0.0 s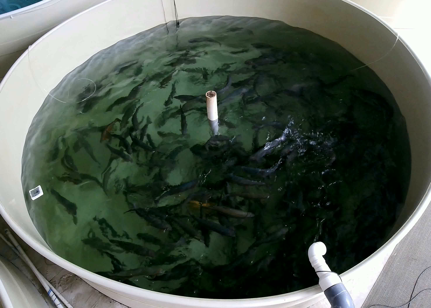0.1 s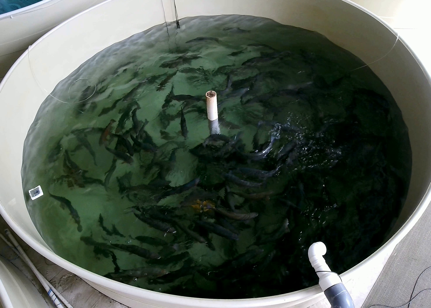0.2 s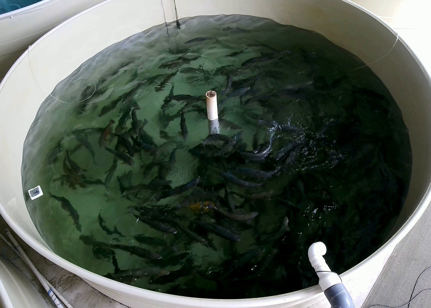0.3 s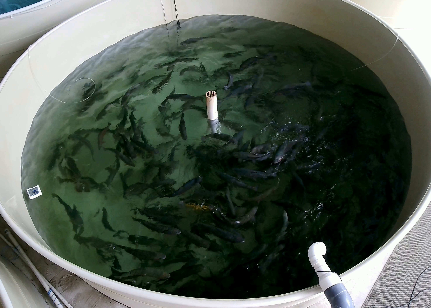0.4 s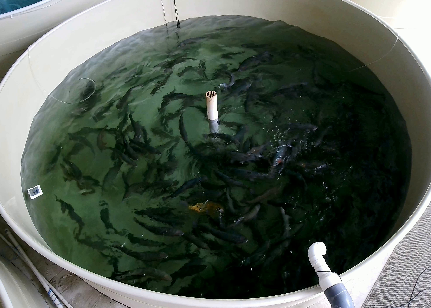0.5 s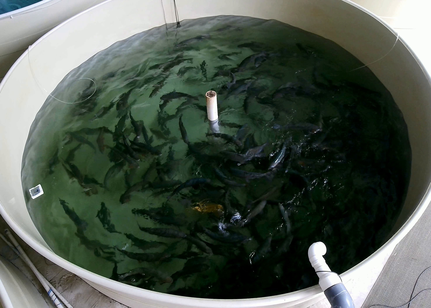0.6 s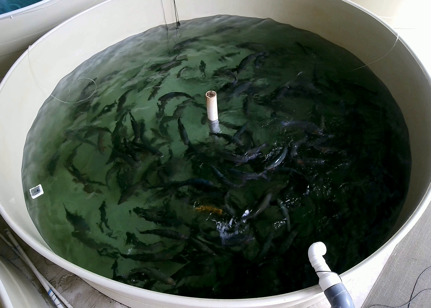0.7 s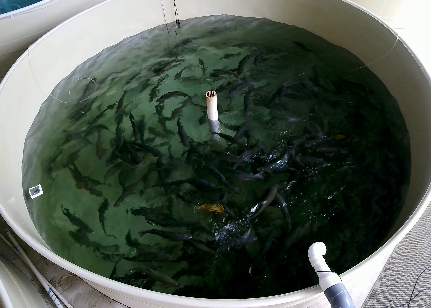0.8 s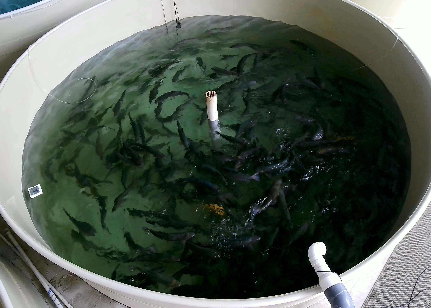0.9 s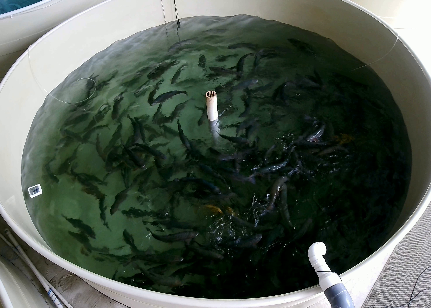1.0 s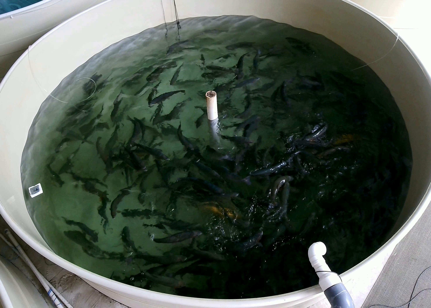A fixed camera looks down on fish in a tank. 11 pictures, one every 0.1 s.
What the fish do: Foraging.
